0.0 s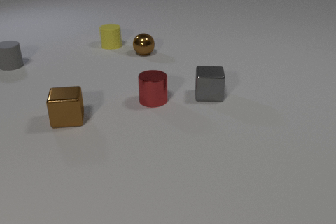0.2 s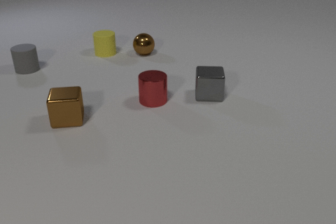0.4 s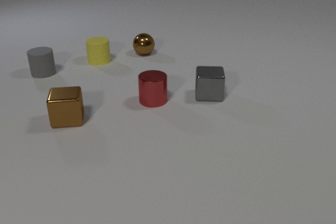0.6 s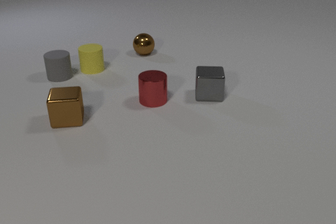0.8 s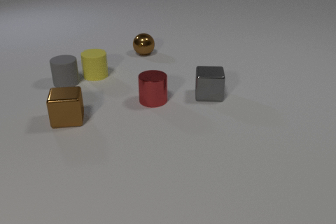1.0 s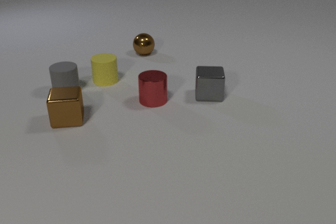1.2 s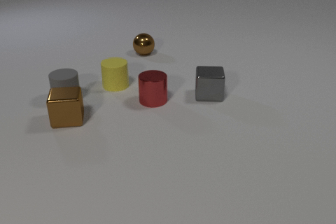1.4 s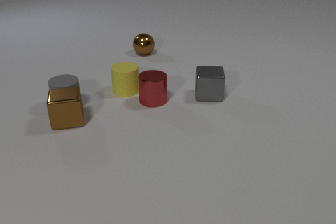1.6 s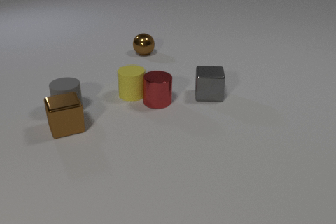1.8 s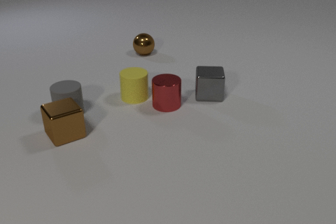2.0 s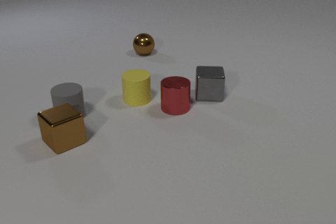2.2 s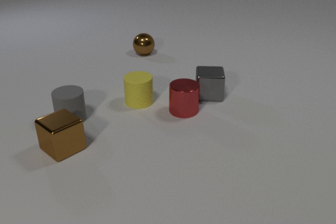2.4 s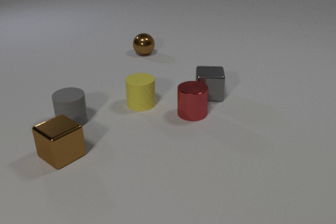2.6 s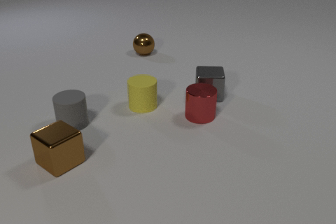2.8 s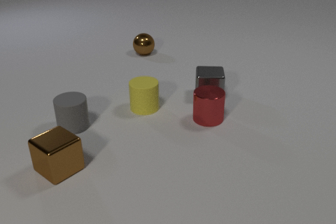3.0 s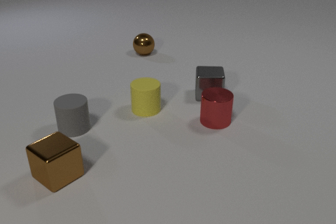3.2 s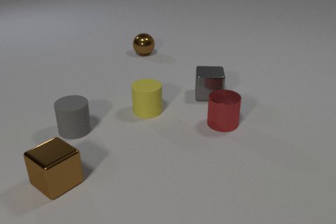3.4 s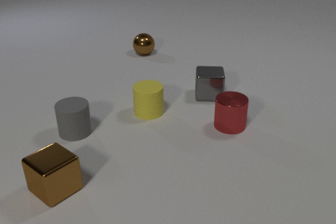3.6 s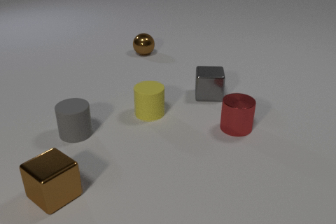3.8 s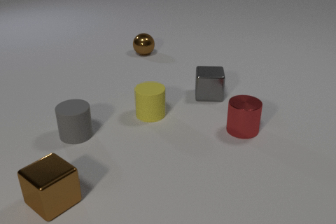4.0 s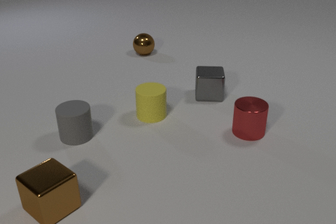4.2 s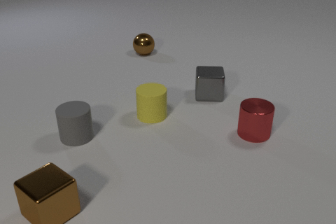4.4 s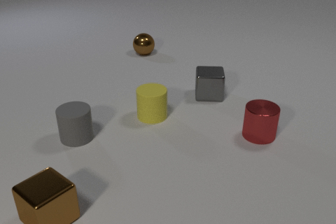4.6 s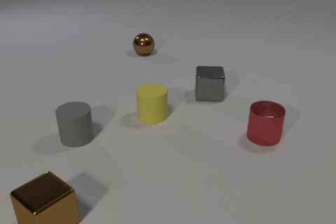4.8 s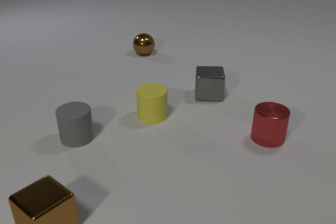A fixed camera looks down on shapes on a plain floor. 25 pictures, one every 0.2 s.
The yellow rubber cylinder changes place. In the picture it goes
toward the camera.
The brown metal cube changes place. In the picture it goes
toward the camera.
0.0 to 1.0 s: The yellow rubber cylinder slides toward the camera. The gray rubber cylinder slides toward the camera and to the right. The yellow rubber cylinder and the gray rubber cylinder collide.
1.0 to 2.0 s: The yellow rubber cylinder slides toward the camera and to the right. The gray rubber cylinder slides toward the camera. The red metal cylinder slides to the right and toward the camera. The brown metal cube slides toward the camera, spins so that its near face slides to the right, counterclockwise seen from above. The gray rubber cylinder and the brown metal cube collide. The yellow rubber cylinder and the red metal cylinder collide.
2.0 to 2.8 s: The yellow rubber cylinder slides toward the camera and to the right. The gray rubber cylinder slides toward the camera. The red metal cylinder slides to the right and toward the camera. The brown metal cube slides toward the camera.
2.8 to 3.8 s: The yellow rubber cylinder slides toward the camera and to the right. The gray rubber cylinder slides toward the camera. The red metal cylinder slides to the right and toward the camera. The brown metal cube slides toward the camera.
3.8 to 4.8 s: The red metal cylinder slides to the right. The brown metal cube slides toward the camera.
What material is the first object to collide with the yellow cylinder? rubber.
What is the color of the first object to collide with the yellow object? gray.
Are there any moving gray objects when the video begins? yes.
